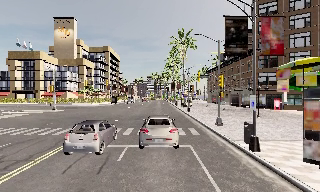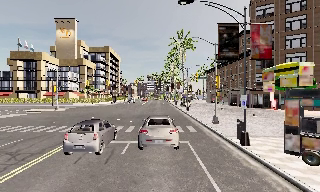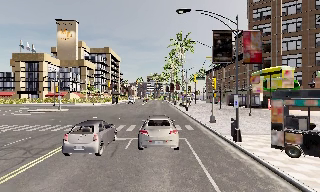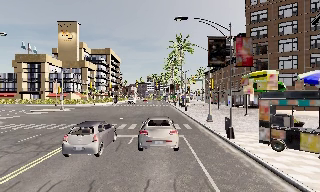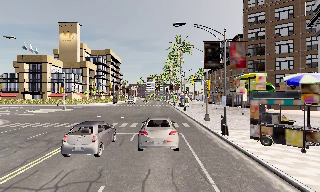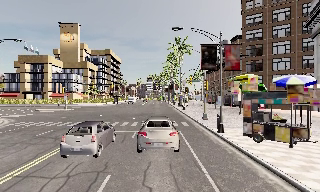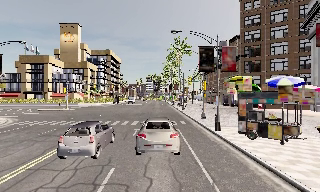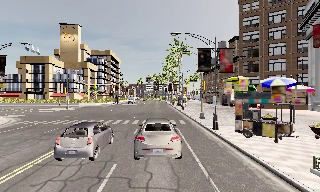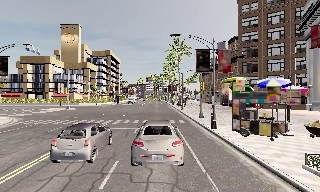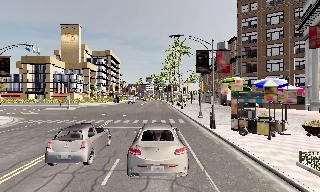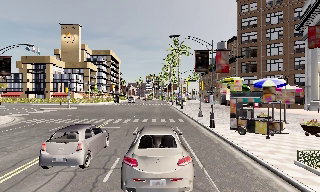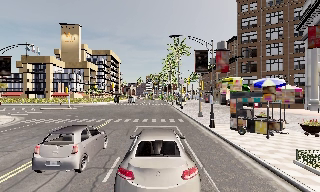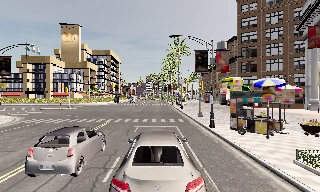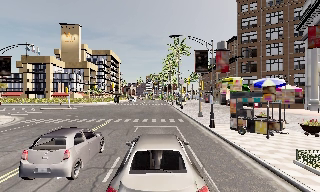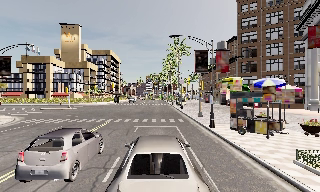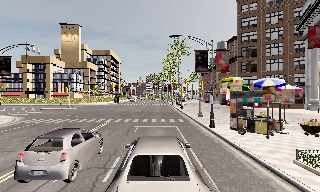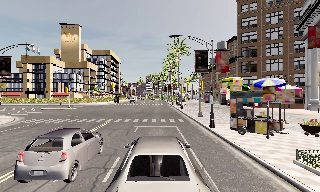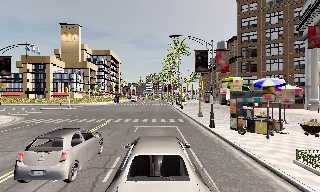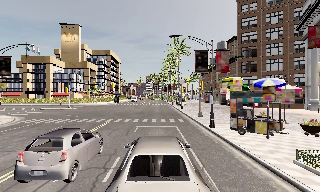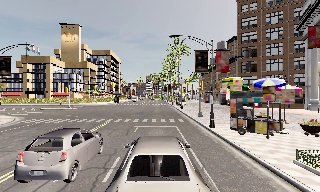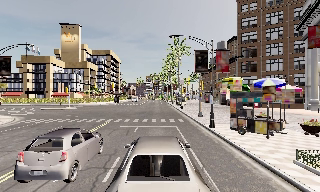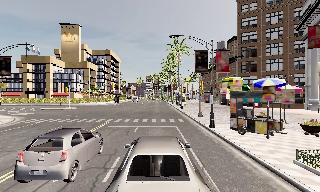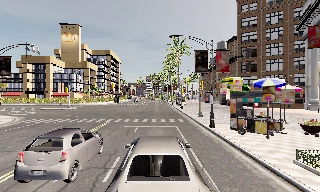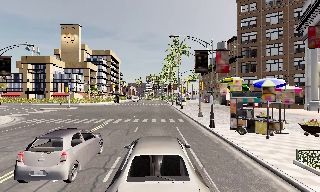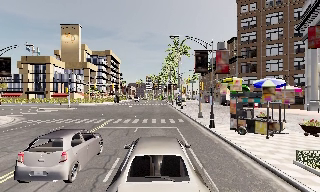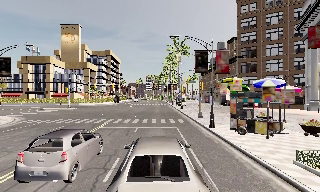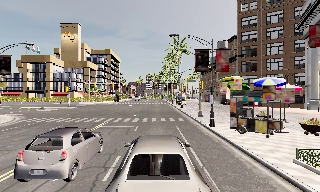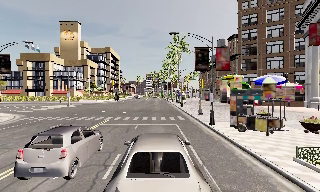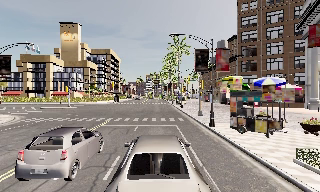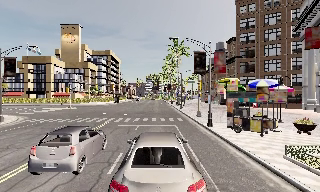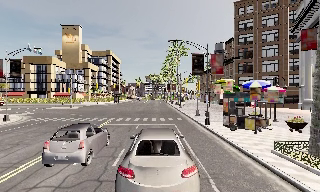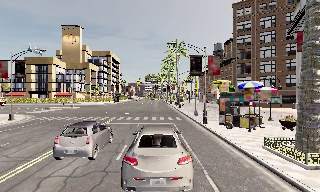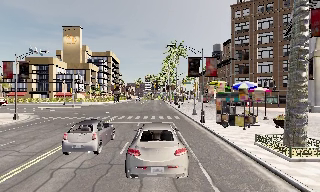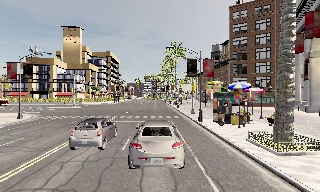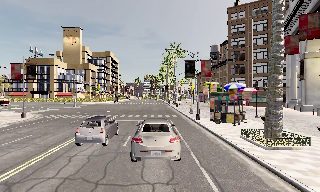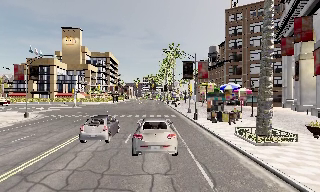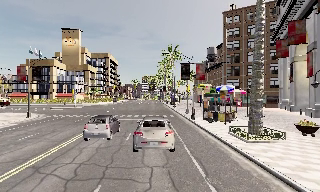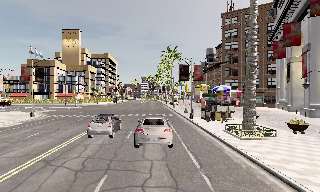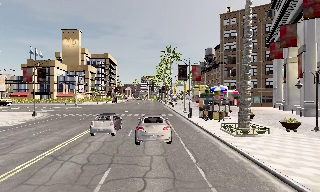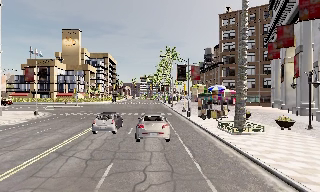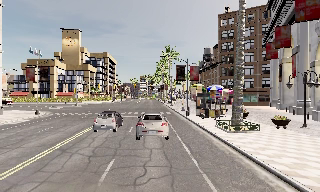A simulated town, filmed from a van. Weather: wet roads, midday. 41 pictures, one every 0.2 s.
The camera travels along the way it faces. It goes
backward.
0.0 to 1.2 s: The camera travels backward, about 4.5 m, so what stands in front gets smaller.
1.2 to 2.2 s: The camera travels backward, about 1 m, so what stands in front gets smaller. It loses speed.
2.2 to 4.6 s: The camera keeps its place and its aim.
4.6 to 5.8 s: The camera travels backward, about 0.5 m, so what stands in front gets smaller. It gains speed.
5.8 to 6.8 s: The camera travels backward, about 3.5 m, so what stands in front gets smaller.
6.8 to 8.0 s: The camera travels backward, about 3.5 m, so what stands in front gets smaller. It loses speed.
The film runs backward here.
